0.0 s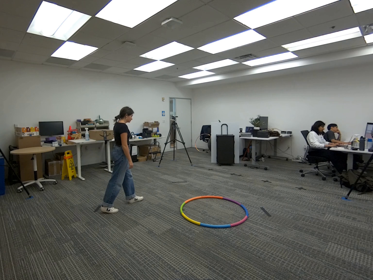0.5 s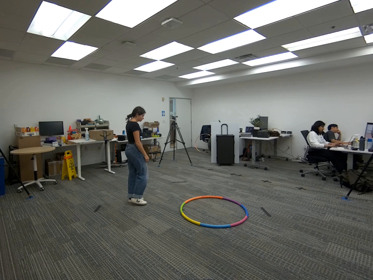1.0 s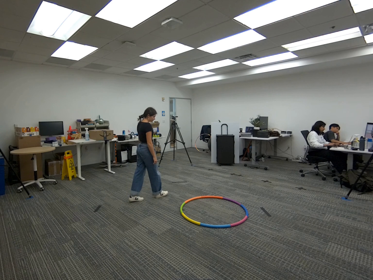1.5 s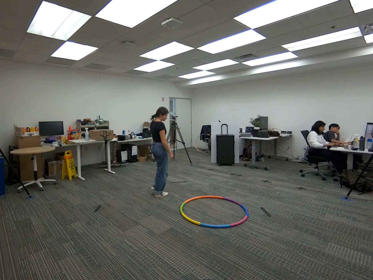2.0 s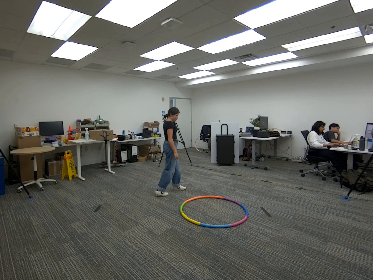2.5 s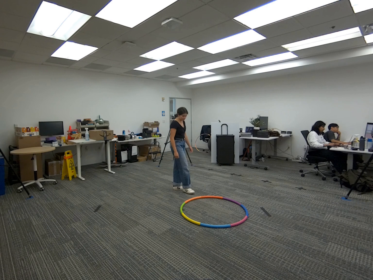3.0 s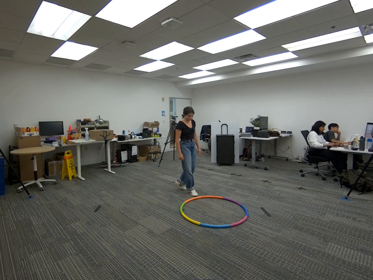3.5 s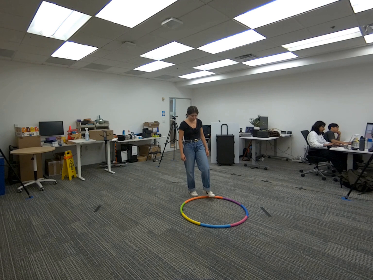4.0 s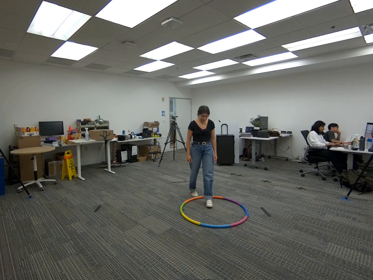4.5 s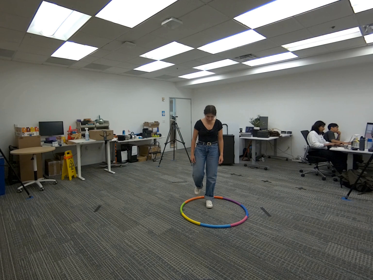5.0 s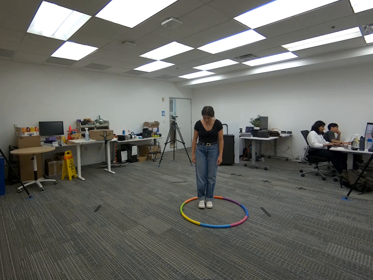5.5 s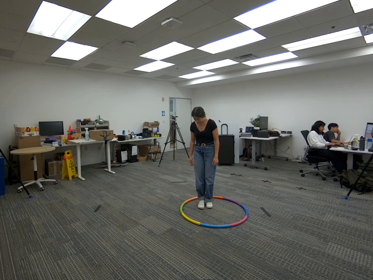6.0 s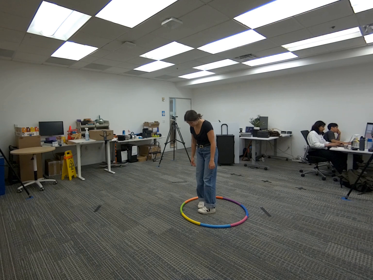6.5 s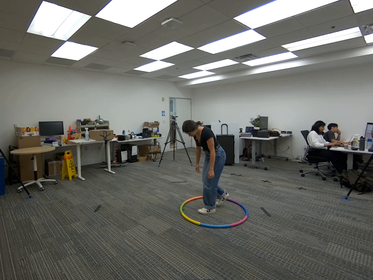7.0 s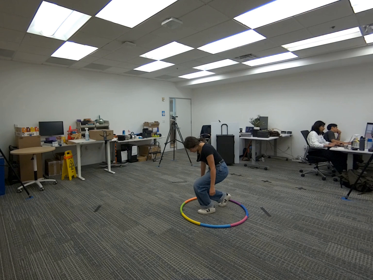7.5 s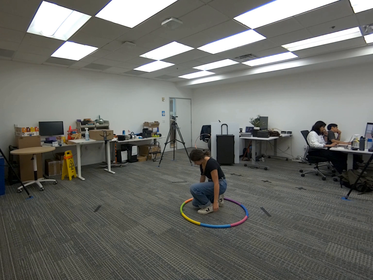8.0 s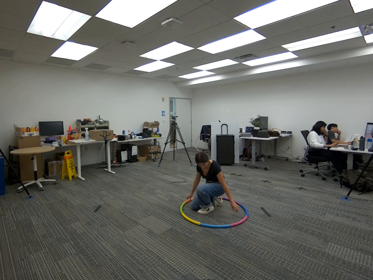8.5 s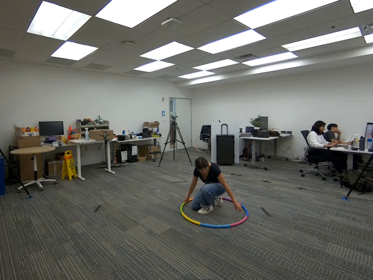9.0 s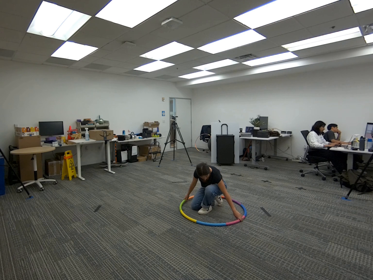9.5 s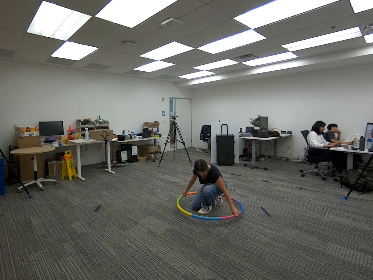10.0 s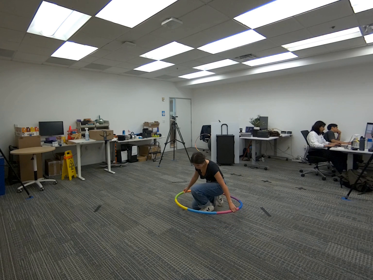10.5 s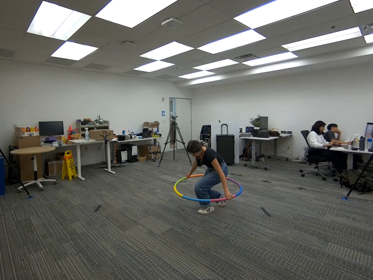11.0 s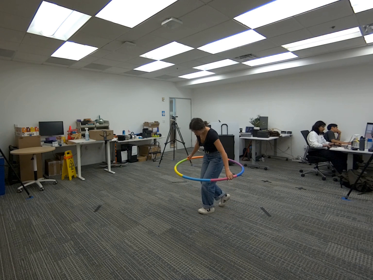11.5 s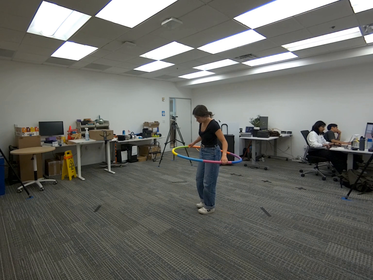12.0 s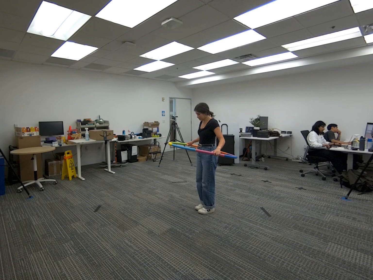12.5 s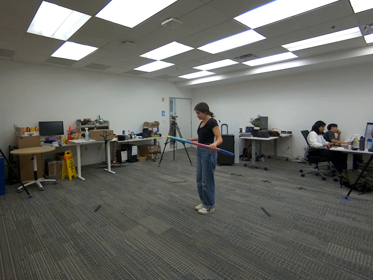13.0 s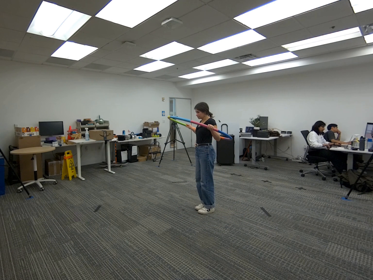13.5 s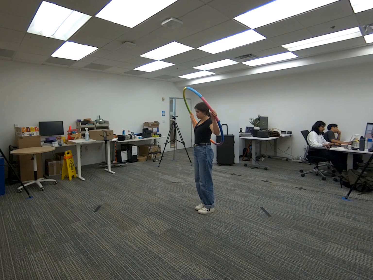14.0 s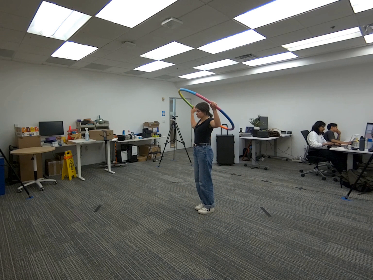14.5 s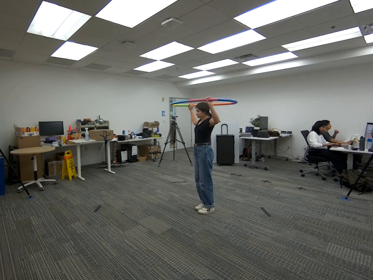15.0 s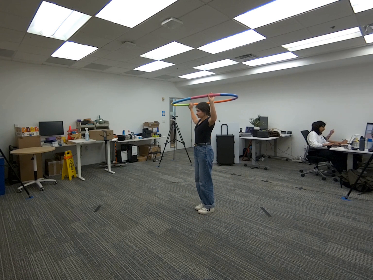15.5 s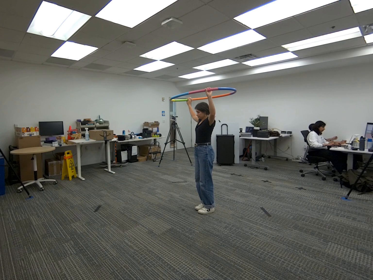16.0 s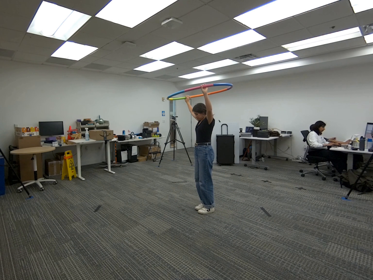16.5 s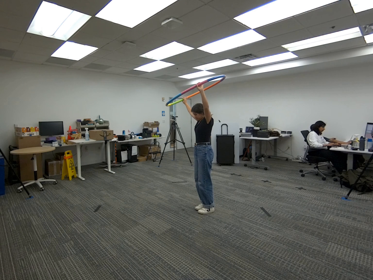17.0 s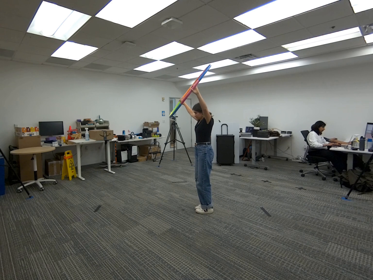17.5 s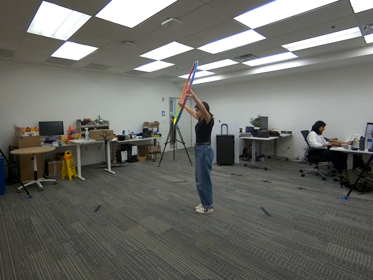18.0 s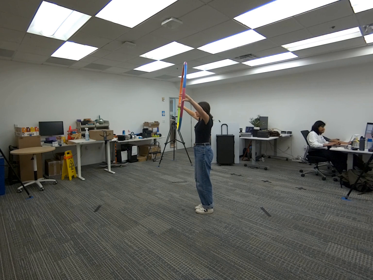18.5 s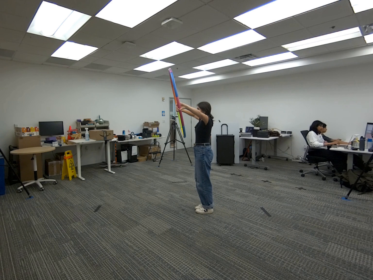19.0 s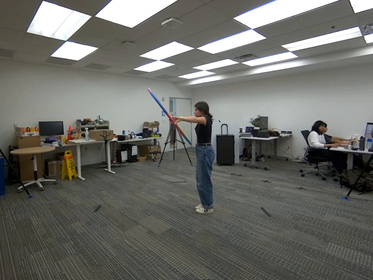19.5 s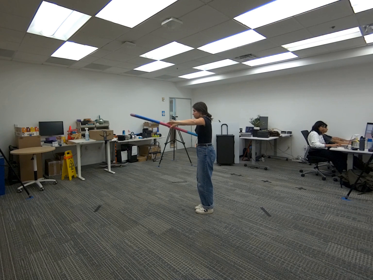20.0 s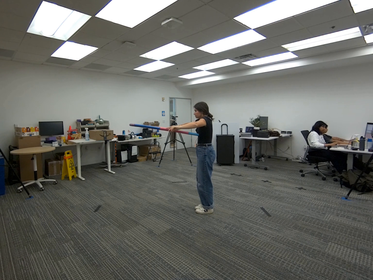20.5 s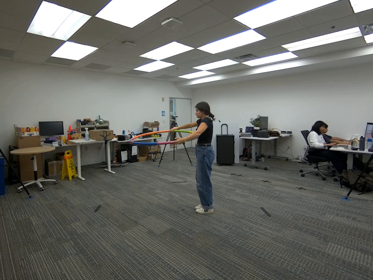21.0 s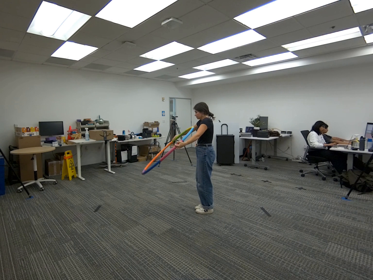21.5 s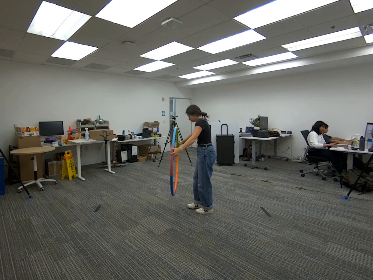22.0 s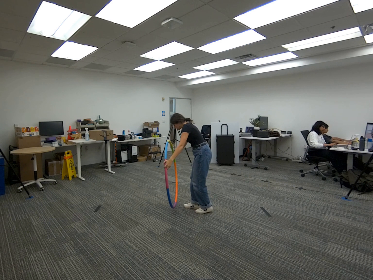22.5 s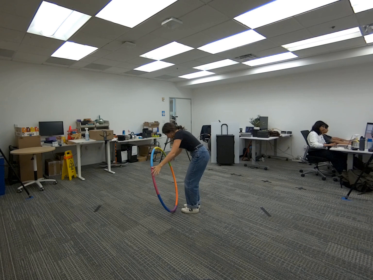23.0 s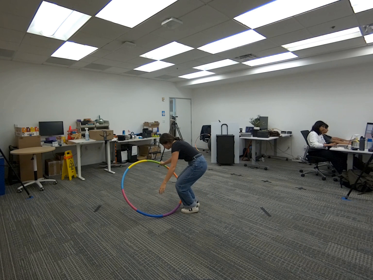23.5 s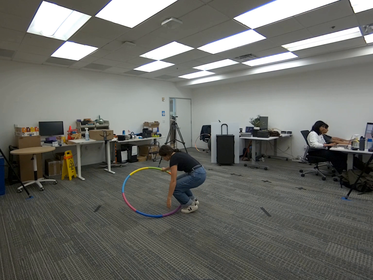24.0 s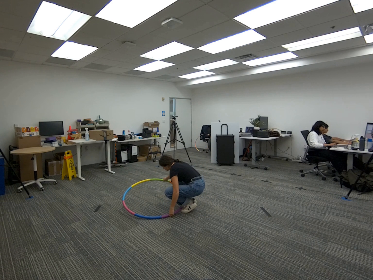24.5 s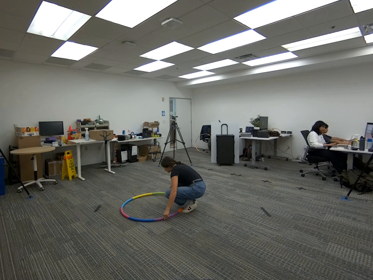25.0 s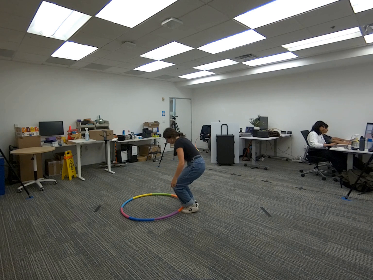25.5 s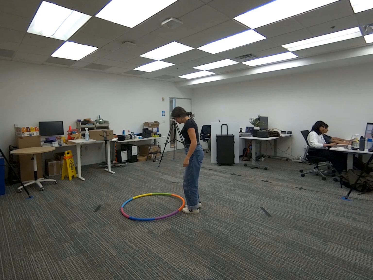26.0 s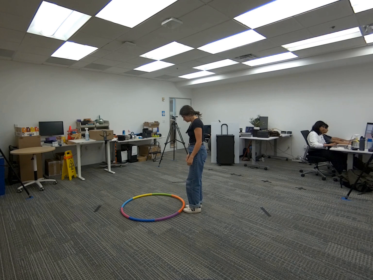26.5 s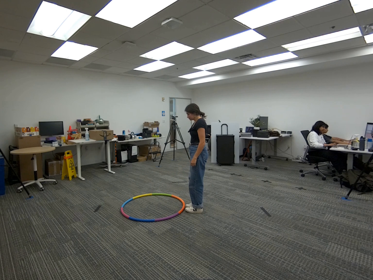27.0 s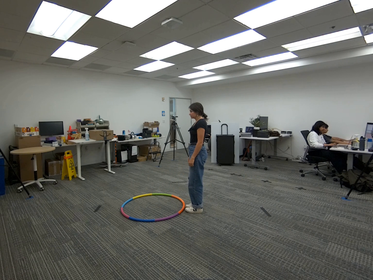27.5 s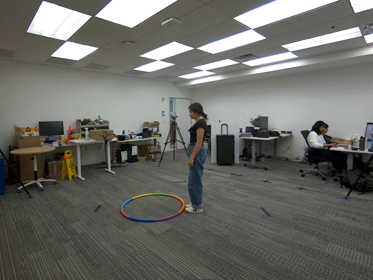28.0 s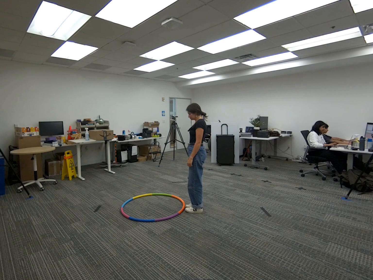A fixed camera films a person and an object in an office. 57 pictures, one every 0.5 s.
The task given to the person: Walk over to the hula hoop on the floor and step inside the hula hoop. Lift the hula hoop over your entire body and place back on the floor when done.
